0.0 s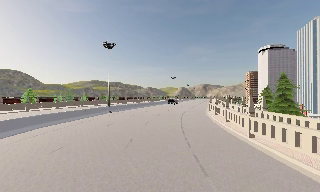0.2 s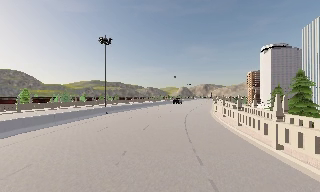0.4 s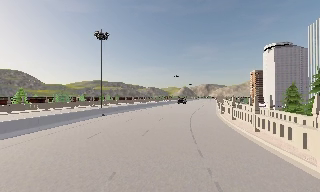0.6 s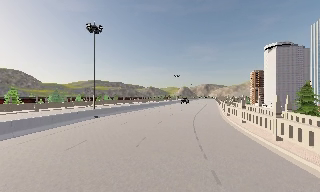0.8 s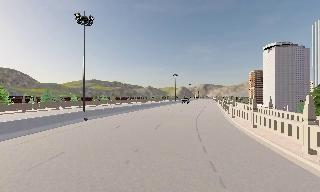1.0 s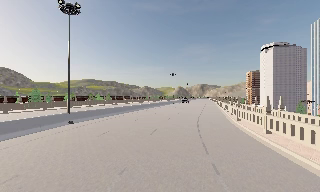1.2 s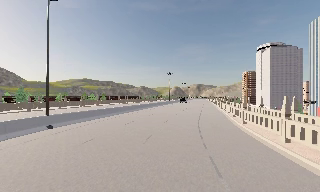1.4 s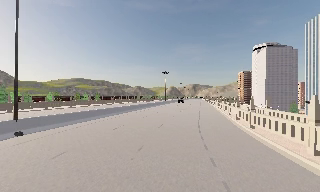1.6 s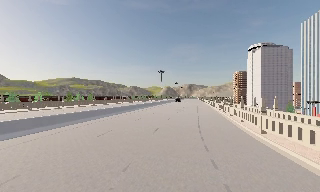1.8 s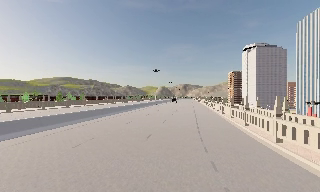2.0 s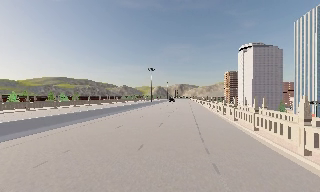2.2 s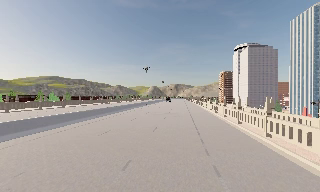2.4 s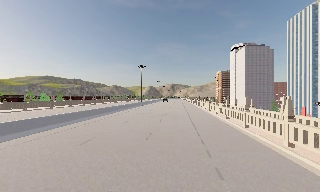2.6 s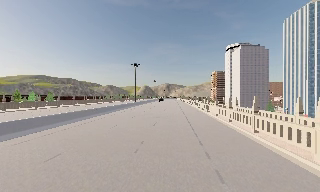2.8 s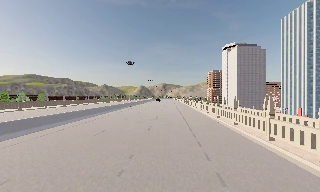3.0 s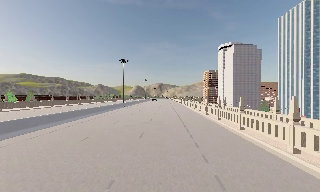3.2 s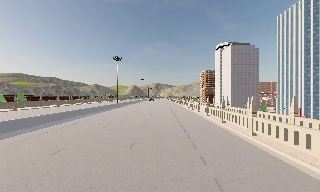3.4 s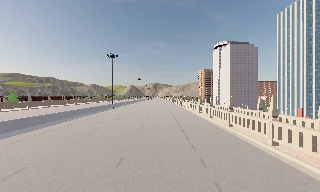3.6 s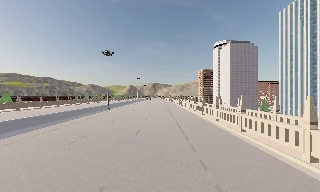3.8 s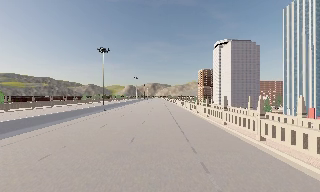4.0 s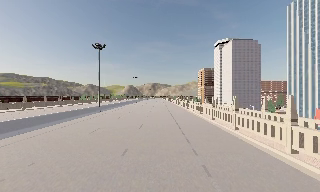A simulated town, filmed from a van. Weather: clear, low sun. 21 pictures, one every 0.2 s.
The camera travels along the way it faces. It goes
forward.
0.0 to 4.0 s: The camera swings to its right by about 20 degrees, and the scene slides to the left. It travels forward, about 45 m, so what stands in front looms larger.
The film runs forward here.
